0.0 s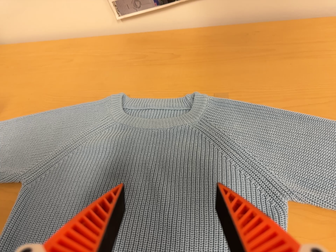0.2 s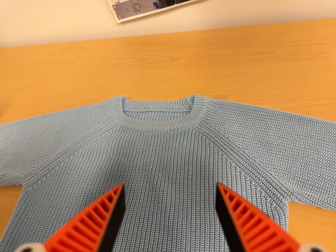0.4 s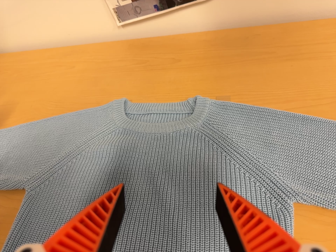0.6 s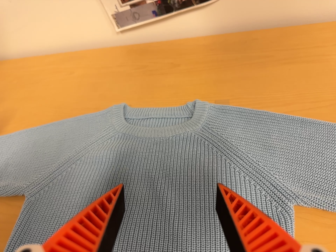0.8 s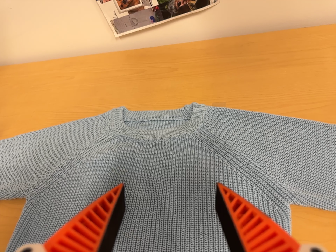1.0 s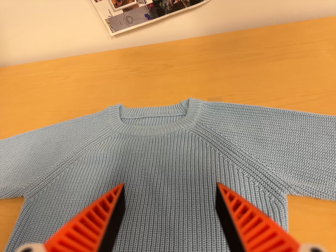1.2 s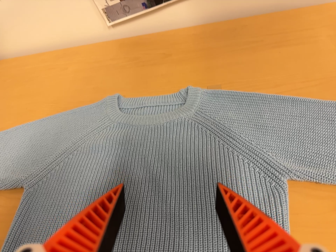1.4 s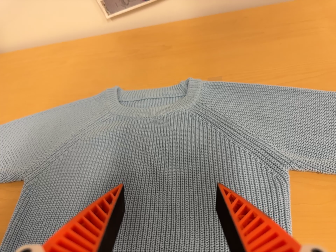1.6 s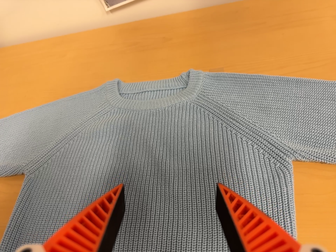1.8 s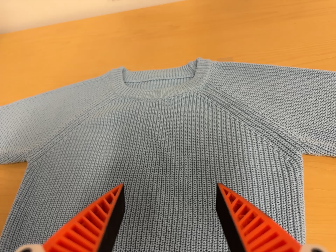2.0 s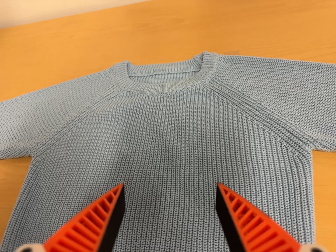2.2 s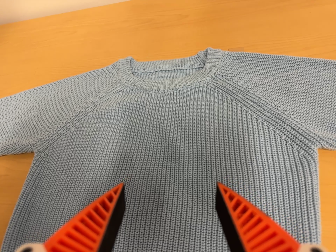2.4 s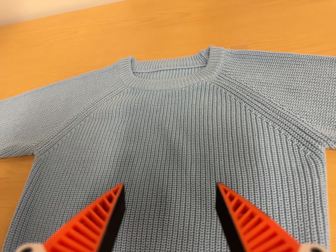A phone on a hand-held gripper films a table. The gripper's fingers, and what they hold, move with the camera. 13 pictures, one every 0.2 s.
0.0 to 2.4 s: The camera travels toward the bottom of its view, about 5 cm, so close, fixed things drift upward.
The film runs forward here.
